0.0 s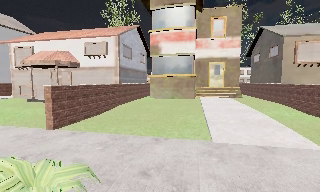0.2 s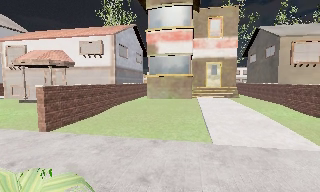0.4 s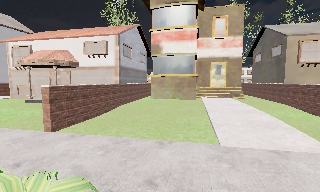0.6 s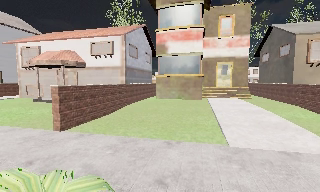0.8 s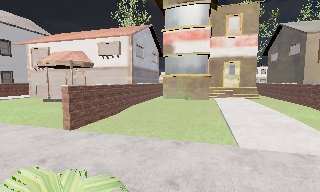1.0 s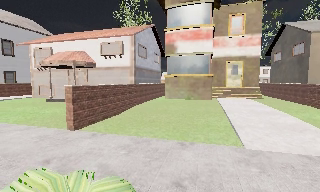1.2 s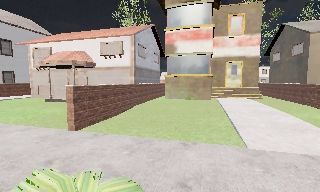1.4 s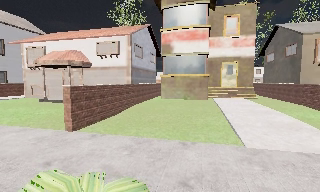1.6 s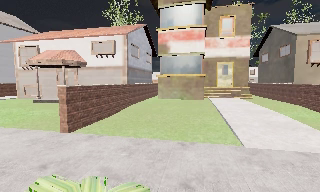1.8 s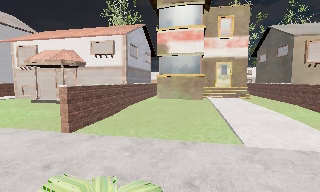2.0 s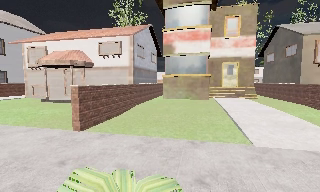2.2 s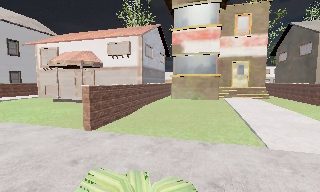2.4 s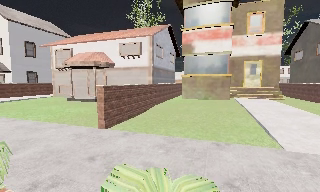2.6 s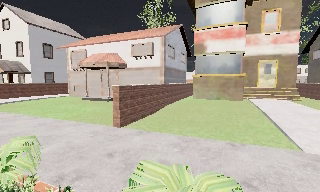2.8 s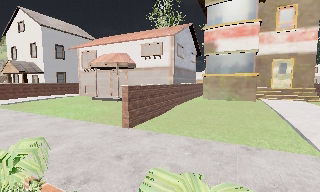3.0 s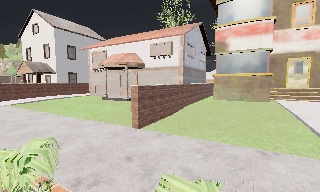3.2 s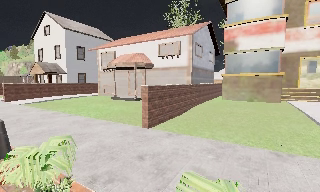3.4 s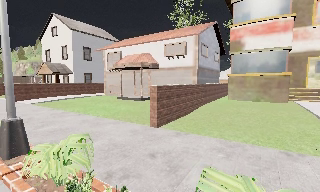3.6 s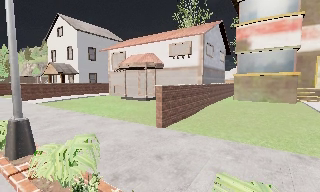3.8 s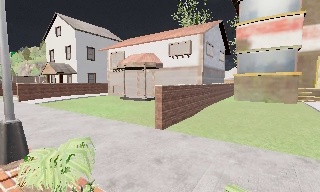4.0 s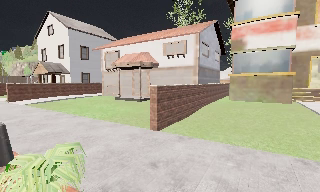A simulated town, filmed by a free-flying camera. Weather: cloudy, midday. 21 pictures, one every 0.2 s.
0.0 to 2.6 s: The camera swings to its left by about 10 degrees, and the scene slides to the right. It travels to its left, about 1 m, so close, fixed things drift to the right.
2.6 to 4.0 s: The camera travels forward, about 0.5 m, so what stands in front looms larger.
The film runs forward here.
